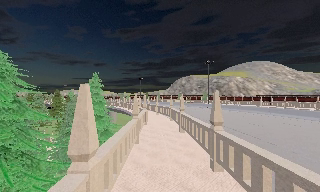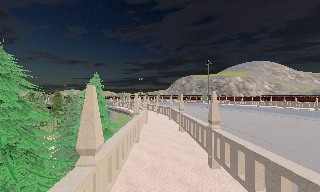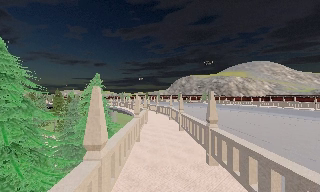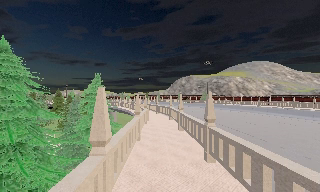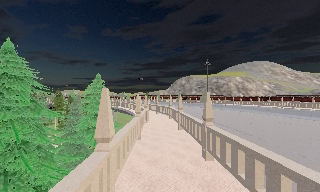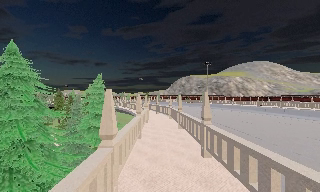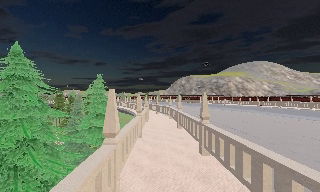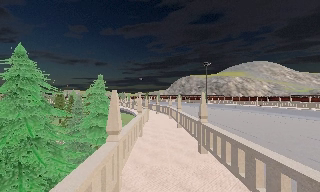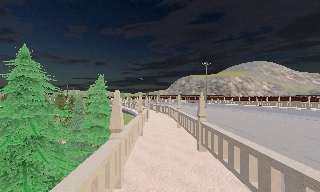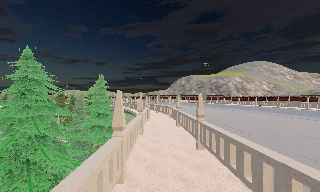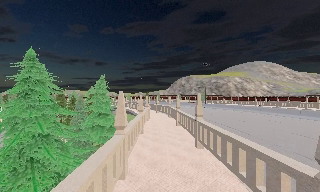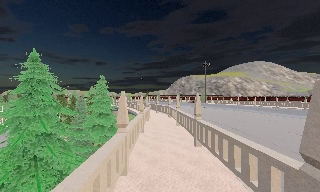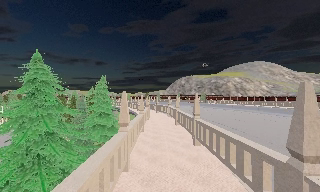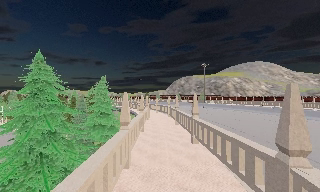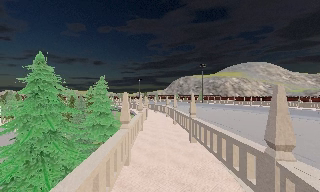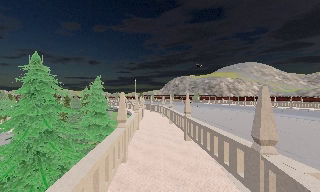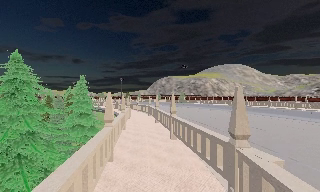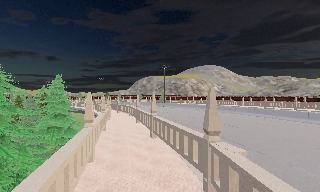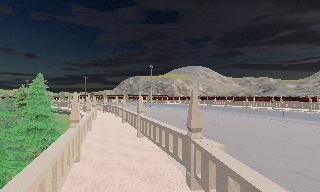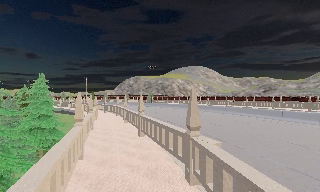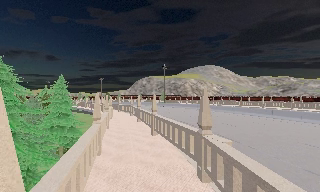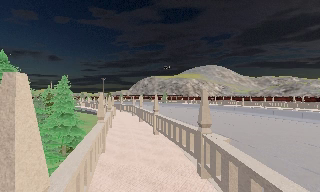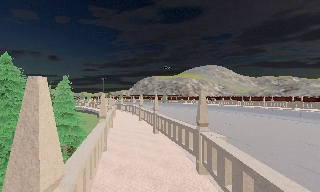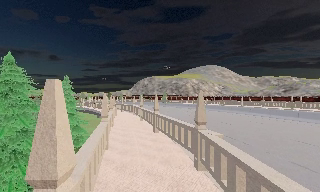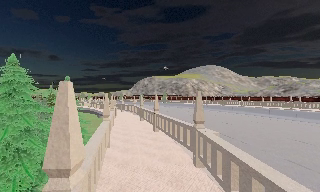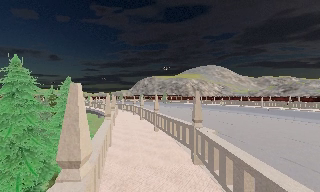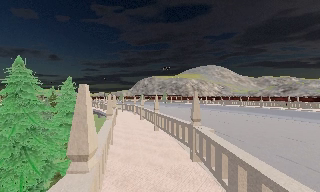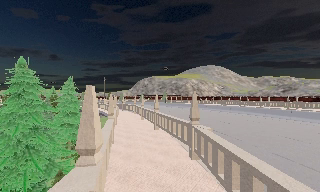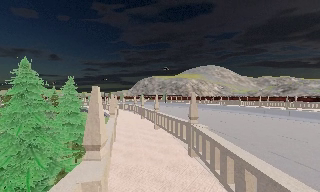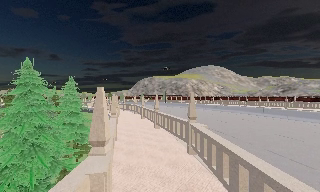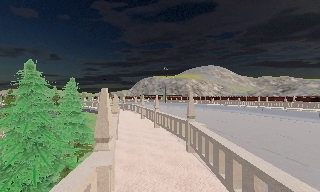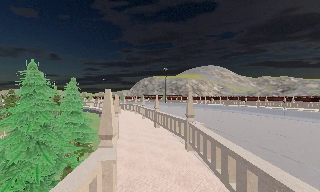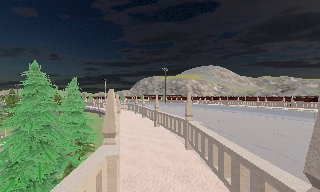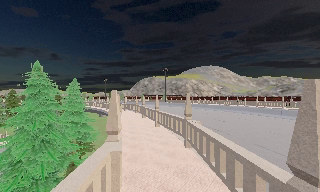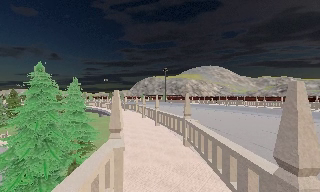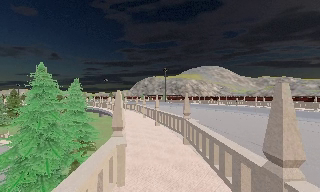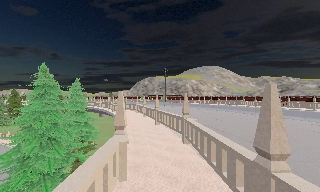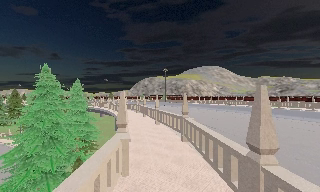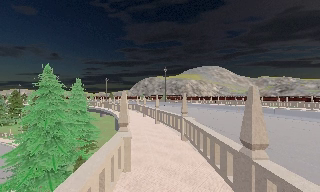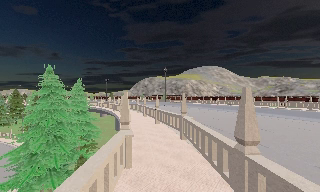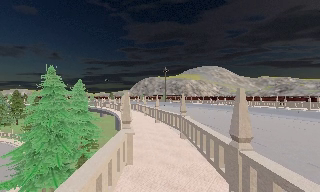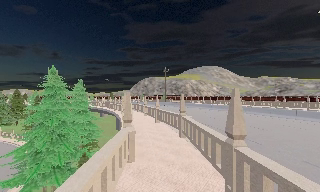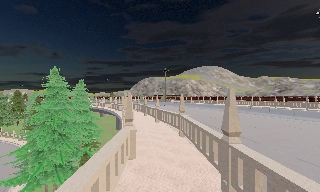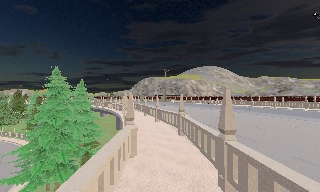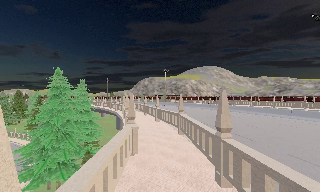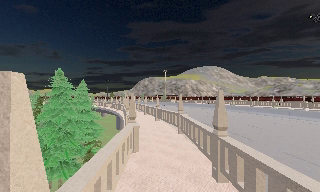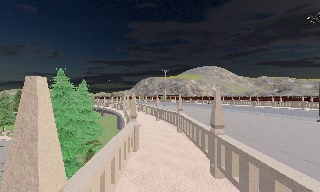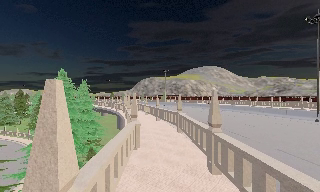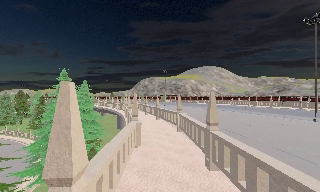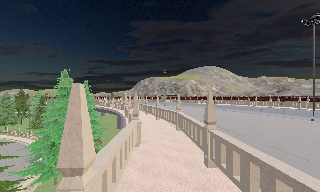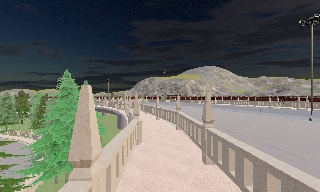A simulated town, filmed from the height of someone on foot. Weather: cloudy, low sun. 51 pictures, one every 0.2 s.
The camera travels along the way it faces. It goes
backward.
0.0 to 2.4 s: The camera travels backward, about 3 m, so what stands in front gets smaller.
2.4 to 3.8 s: The camera pans to its right, which is clockwise from overhead, by about 20 degrees. It travels backward, about 2 m, so what stands in front gets smaller.
3.8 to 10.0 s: The camera travels backward, about 8 m, so what stands in front gets smaller.
The film runs backward here.
